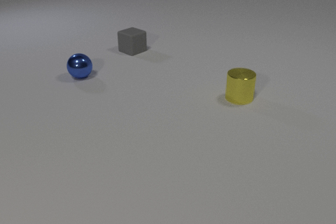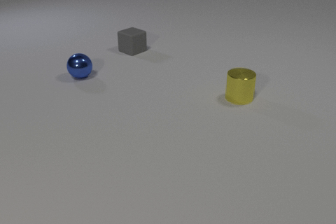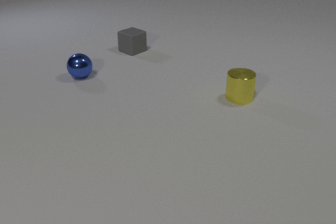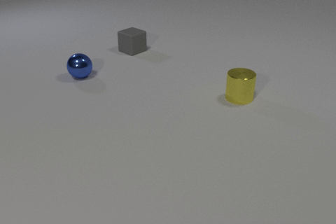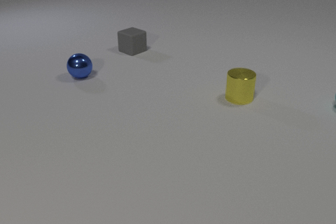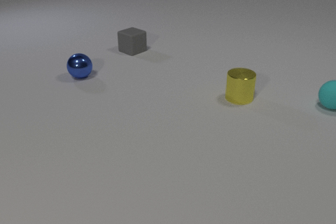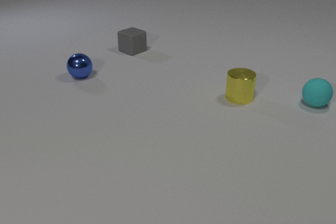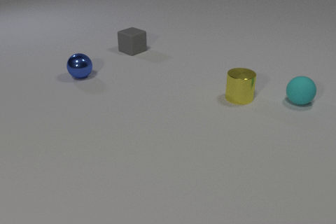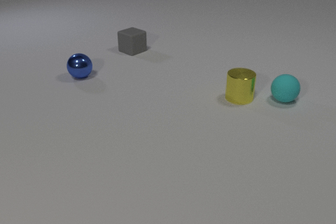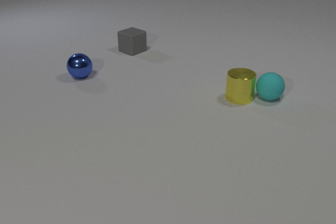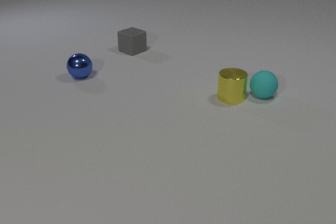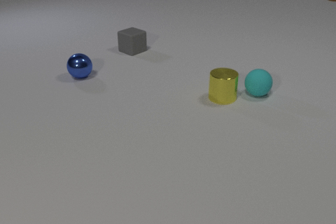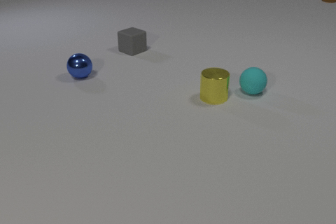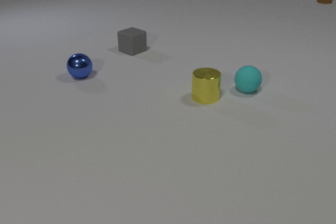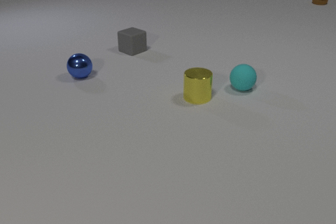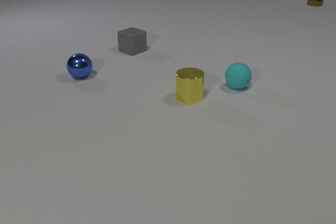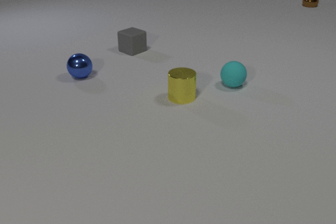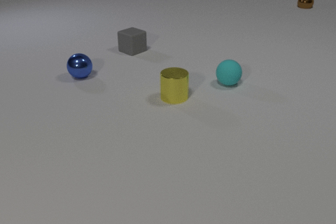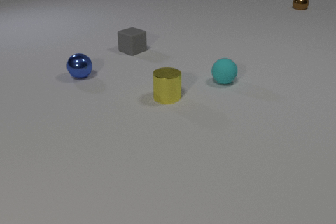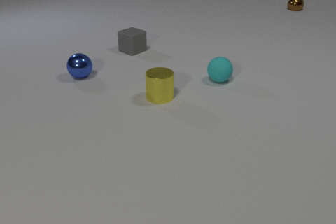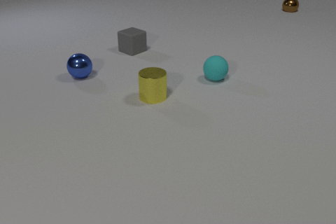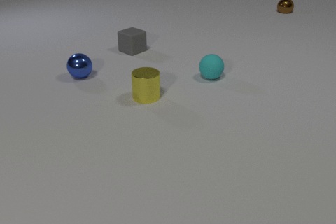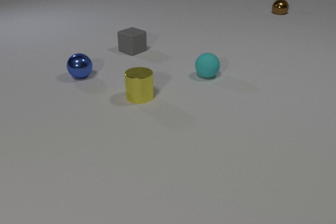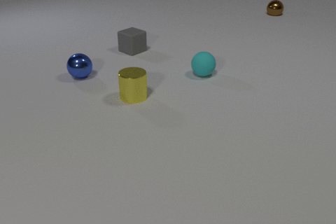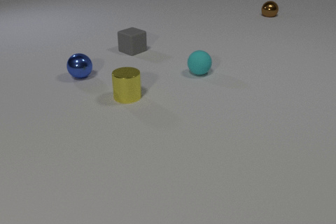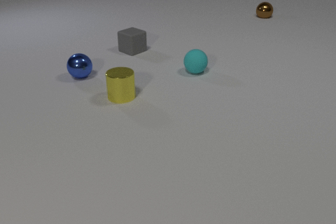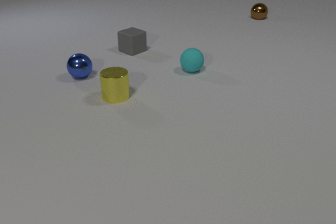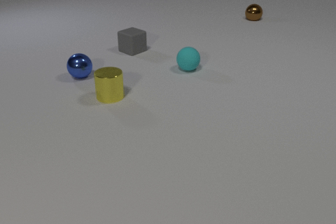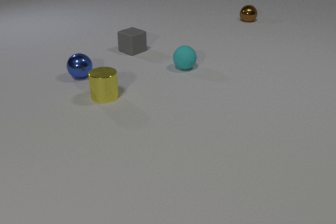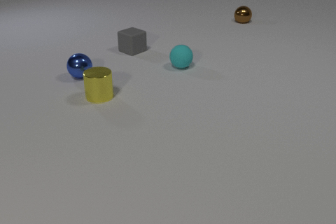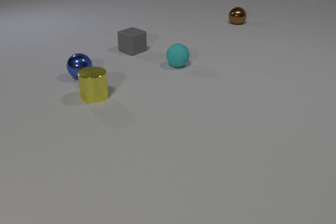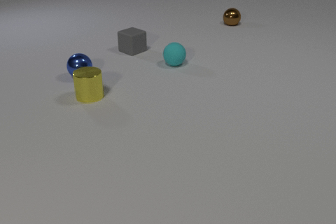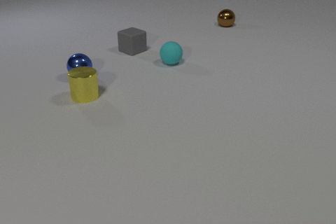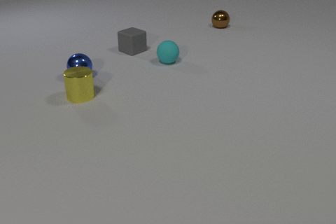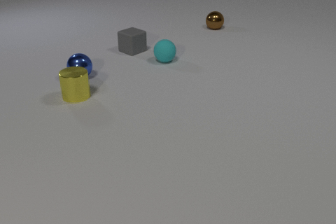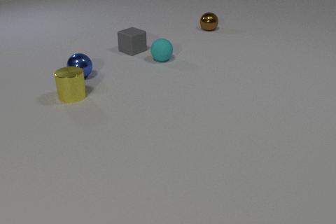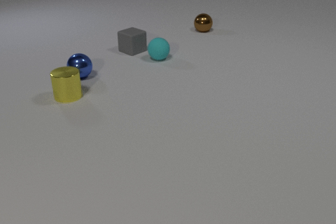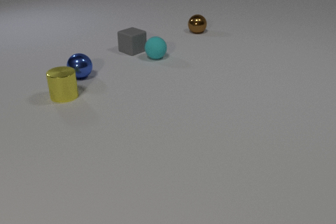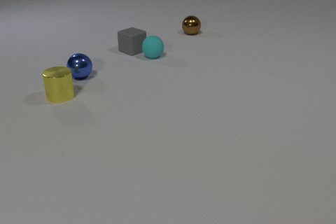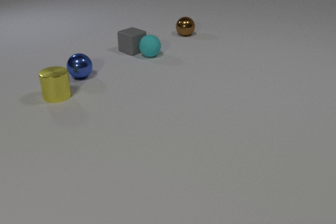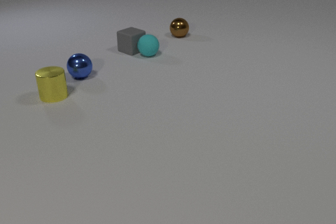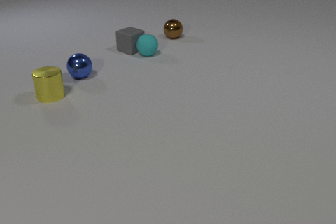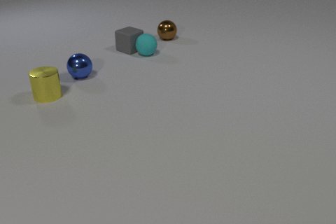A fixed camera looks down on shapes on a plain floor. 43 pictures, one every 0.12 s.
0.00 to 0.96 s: The cyan rubber sphere comes in at the right edge, rolls to the left.
0.96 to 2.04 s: The cyan rubber sphere rolls to the left and away from the camera. The yellow metal cylinder slides to the left. The brown metal sphere comes in at the top edge, rolls toward the camera and to the left. The cyan rubber sphere and the yellow metal cylinder collide.
2.04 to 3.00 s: The cyan rubber sphere rolls to the left and away from the camera. The yellow metal cylinder slides to the left. The brown metal sphere rolls toward the camera and to the left.
3.00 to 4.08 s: The cyan rubber sphere rolls to the left and away from the camera. The yellow metal cylinder slides to the left. The brown metal sphere rolls to the left and toward the camera.
4.08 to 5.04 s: The cyan rubber sphere rolls away from the camera and to the left. The yellow metal cylinder slides to the left. The brown metal sphere rolls to the left and toward the camera. The cyan rubber sphere and the gray rubber cube collide.
What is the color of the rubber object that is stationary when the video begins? gray.
How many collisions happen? 2.
Are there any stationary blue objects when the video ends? yes.
